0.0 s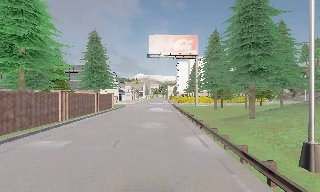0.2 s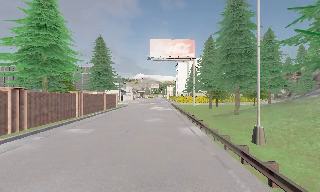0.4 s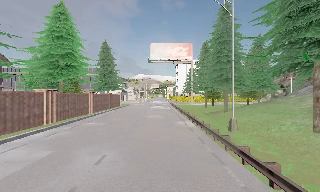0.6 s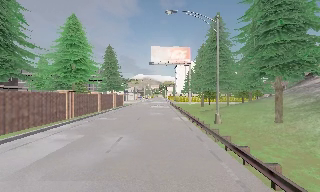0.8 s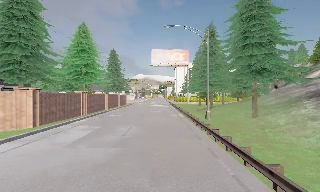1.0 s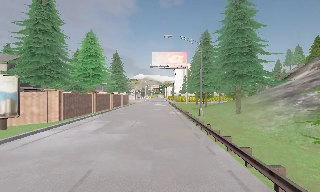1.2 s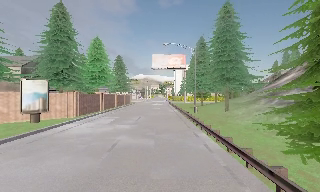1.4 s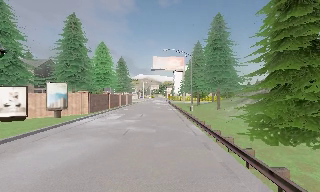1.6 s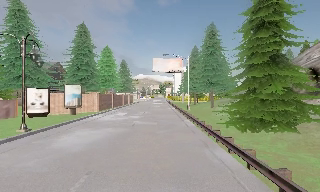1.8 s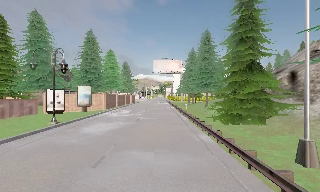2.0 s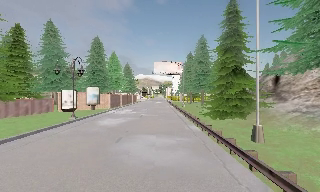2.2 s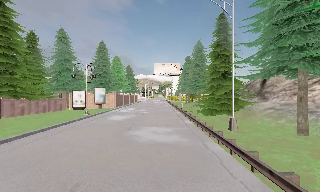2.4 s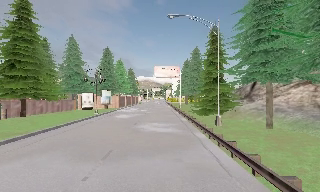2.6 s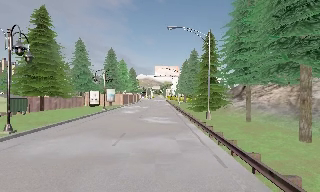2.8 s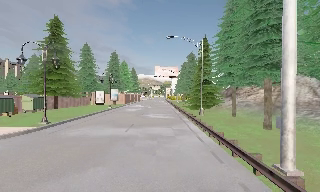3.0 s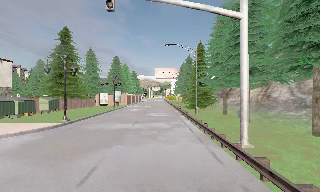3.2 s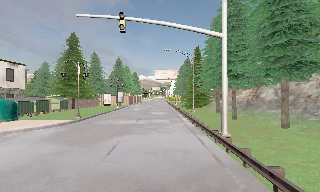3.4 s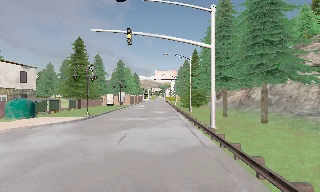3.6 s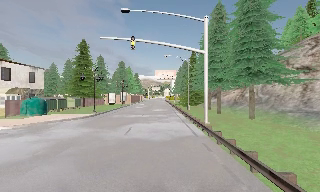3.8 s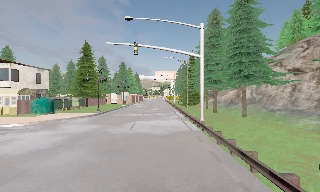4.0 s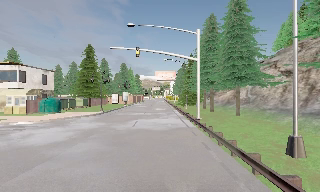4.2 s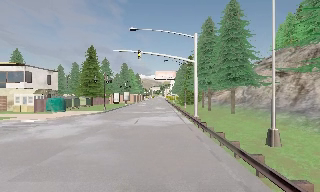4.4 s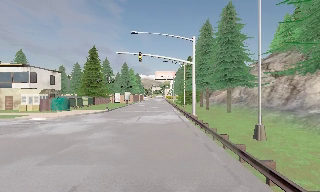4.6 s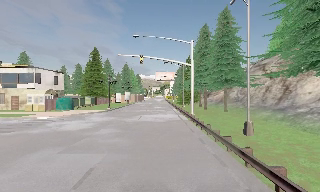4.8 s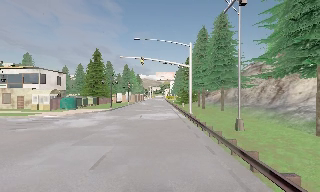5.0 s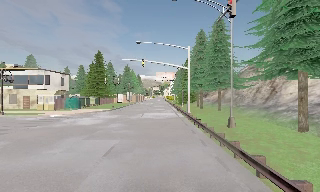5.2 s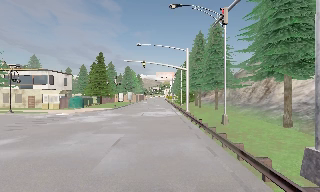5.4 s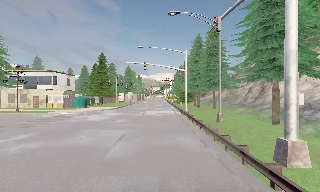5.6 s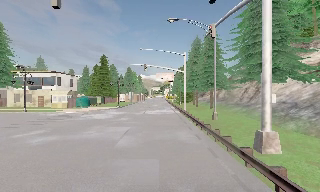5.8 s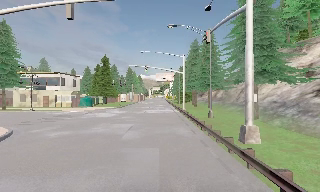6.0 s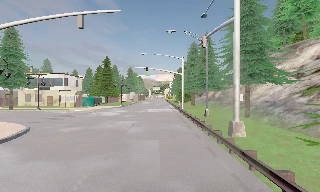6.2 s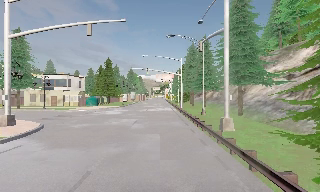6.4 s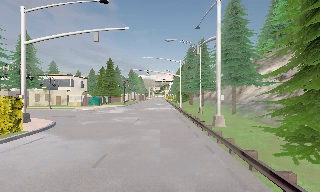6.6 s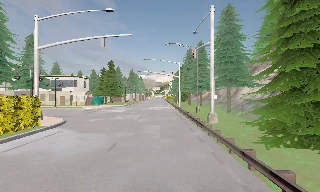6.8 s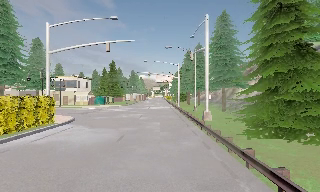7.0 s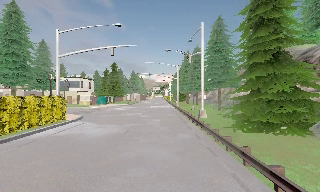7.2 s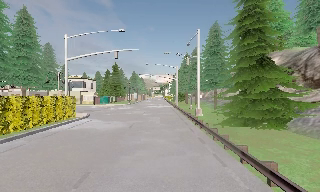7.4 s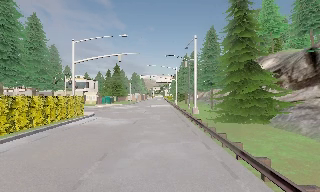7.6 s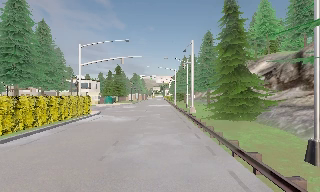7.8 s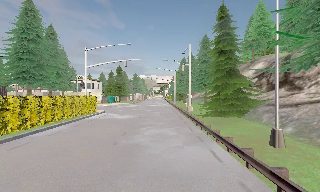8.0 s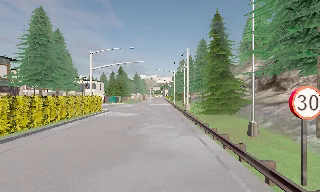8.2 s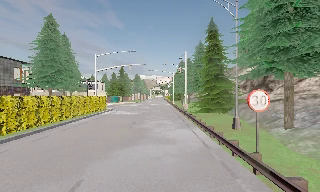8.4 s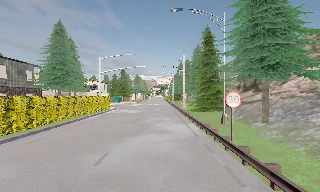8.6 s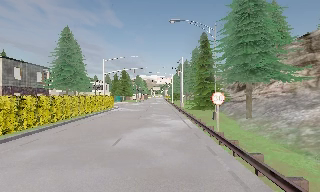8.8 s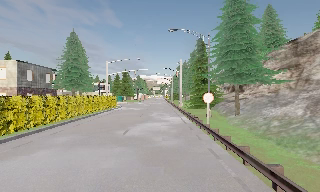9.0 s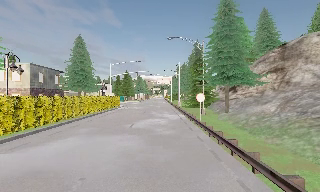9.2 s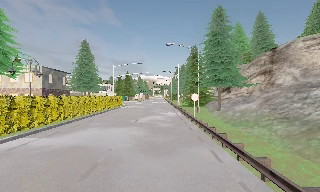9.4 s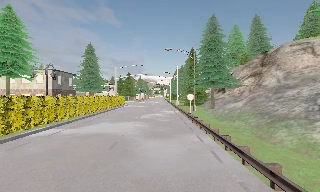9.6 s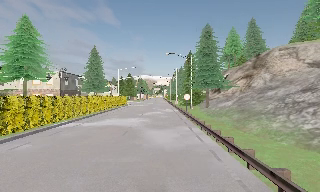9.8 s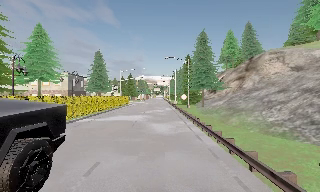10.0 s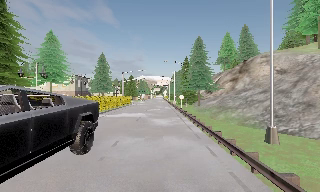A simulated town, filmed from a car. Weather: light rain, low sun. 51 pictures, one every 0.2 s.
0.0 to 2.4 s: The camera travels backward, about 25 m, so what stands in front gets smaller.
2.4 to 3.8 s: The camera travels backward, about 13 m, so what stands in front gets smaller. It loses speed.
3.8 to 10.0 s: The camera travels backward, about 40 m, so what stands in front gets smaller. It gains speed.
The film runs backward here.
